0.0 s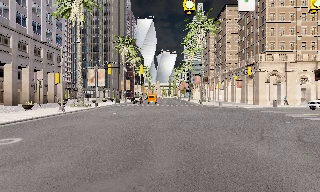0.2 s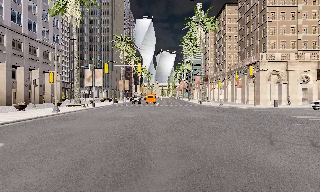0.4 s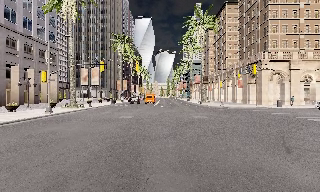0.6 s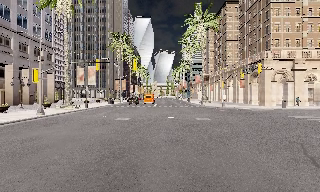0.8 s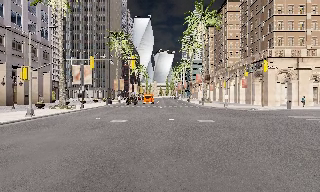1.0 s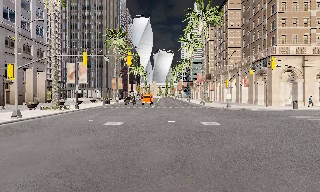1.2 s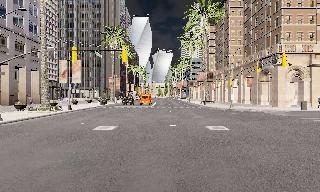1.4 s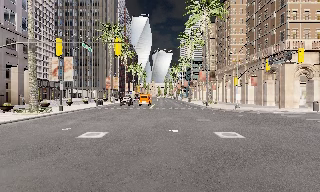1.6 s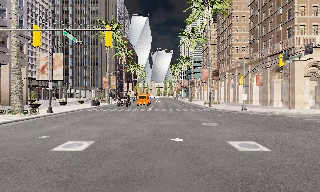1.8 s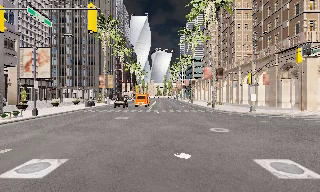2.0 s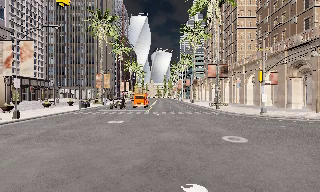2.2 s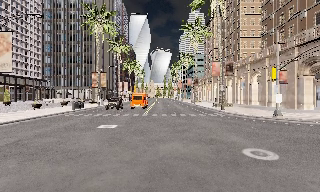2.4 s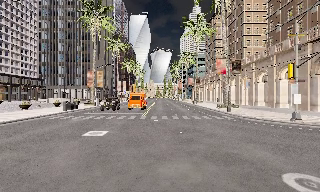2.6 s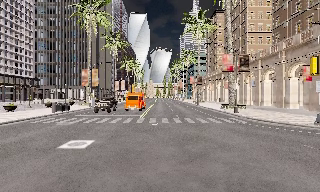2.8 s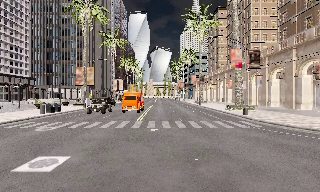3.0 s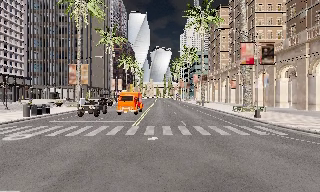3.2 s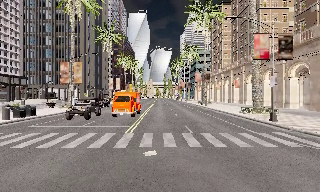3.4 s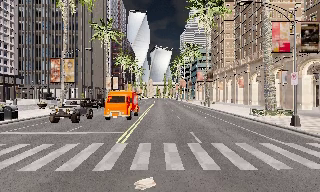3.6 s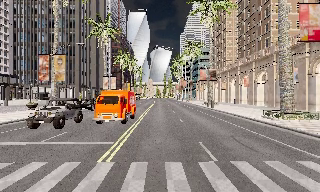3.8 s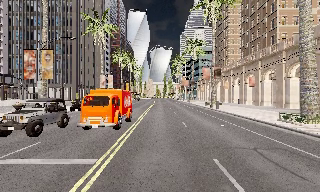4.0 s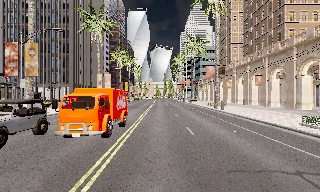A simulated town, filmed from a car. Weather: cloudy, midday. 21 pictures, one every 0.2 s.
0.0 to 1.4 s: The camera travels forward, about 8 m, so what stands in front looms larger. It gains speed.
1.4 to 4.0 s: The camera travels forward, about 25 m, so what stands in front looms larger.
The film runs forward here.
